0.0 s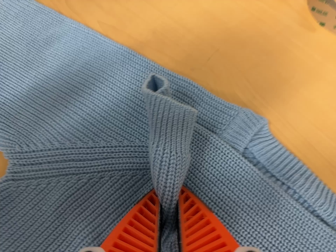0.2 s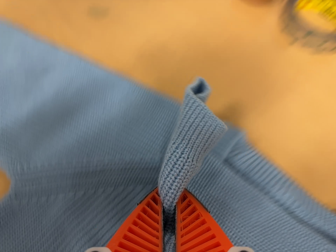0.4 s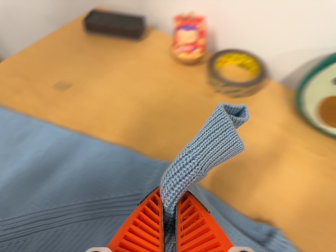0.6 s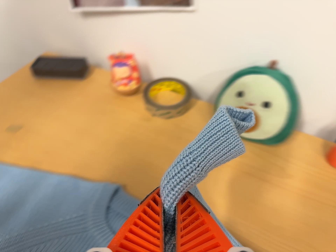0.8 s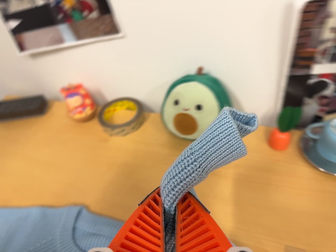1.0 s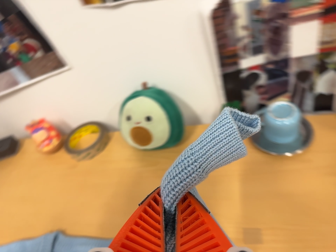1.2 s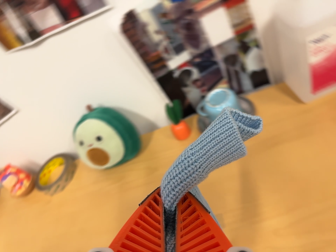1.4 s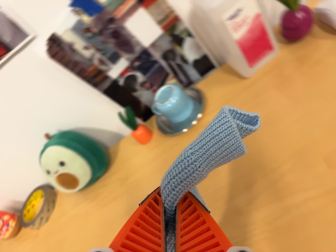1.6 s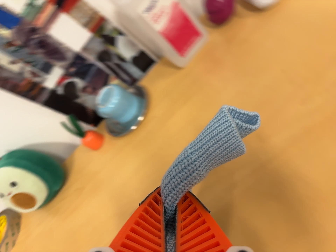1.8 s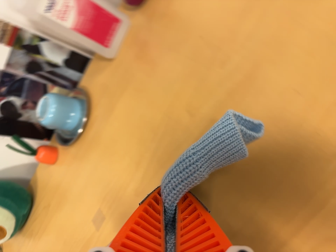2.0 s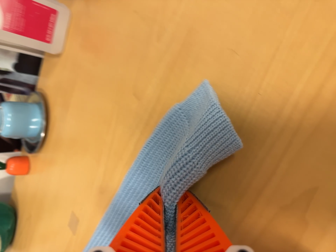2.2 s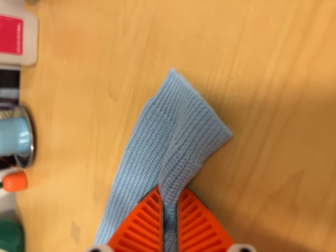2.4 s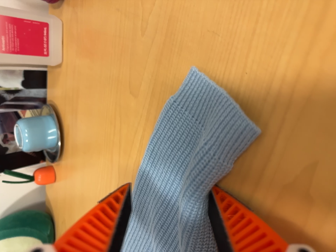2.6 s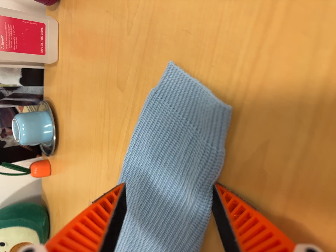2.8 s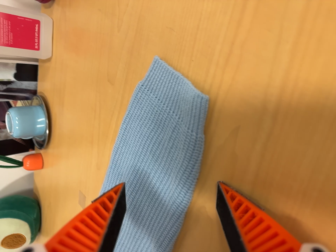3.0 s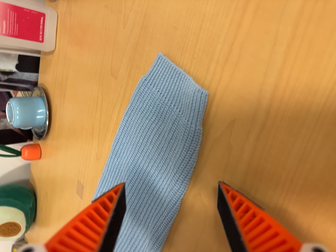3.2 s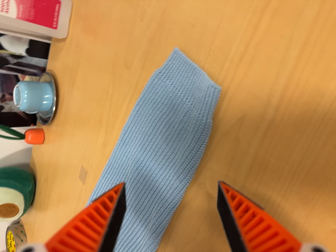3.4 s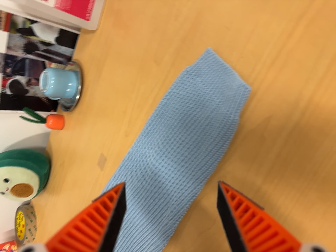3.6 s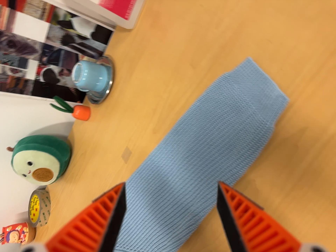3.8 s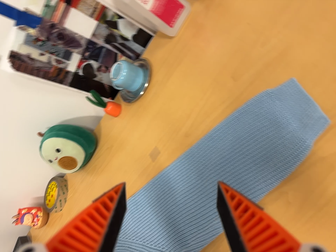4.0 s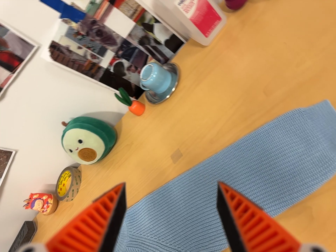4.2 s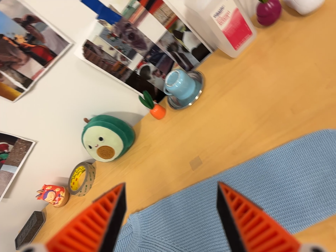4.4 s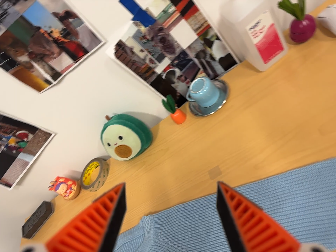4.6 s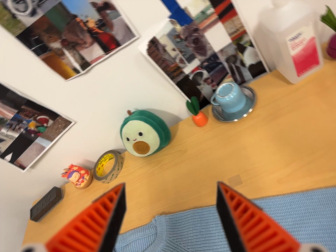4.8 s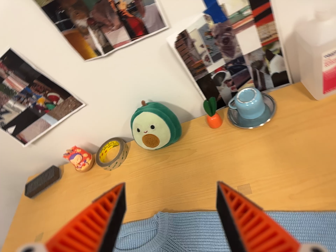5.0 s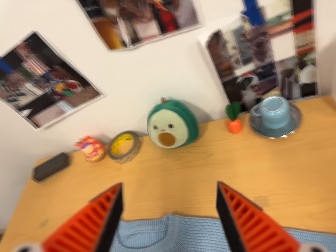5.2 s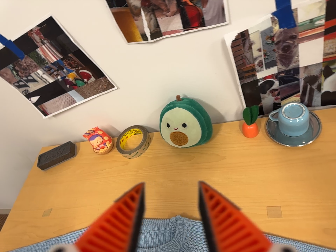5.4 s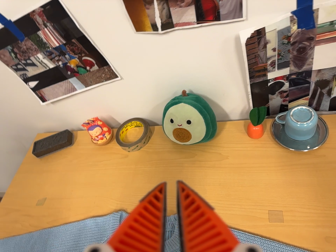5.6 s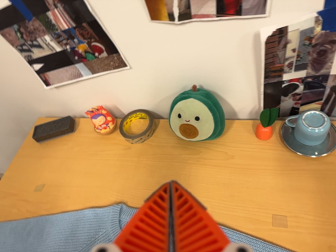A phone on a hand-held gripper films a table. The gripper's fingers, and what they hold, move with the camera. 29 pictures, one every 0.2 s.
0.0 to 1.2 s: The camera pans to its right by about 15 degrees. It travels to its right and backward, about 40 cm, so close, fixed things drift to the left. Its aim tips toward the top of its view by about 25 degrees, and the scene shifts downward. It rolls about its line of sight by about 55 degrees, and the scene rotates counterclockwise.
1.2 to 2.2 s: The camera travels to its right, about 30 cm, so close, fixed things drift to the left. It rolls about its line of sight by about 60 degrees, and the scene rotates counterclockwise.
2.2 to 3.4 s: The camera travels backward and toward the bottom of its view, about 12 cm, so what stands in front gets smaller. It rolls about its line of sight by about 10 degrees, and the scene rotates clockwise.
3.4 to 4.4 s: The camera travels to its left, about 22 cm, so close, fixed things drift to the right. It rolls about its line of sight by about 30 degrees, and the scene rotates clockwise.
4.4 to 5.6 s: The camera travels to its left, forward and toward the top of its view, about 24 cm, so close, fixed things drift to the right. Its aim tips toward the bottom of its view by about 10 degrees. It rolls about its line of sight by about 35 degrees, and the scene rotates clockwise.
The film runs backward here.
